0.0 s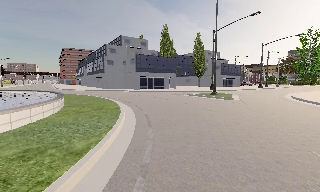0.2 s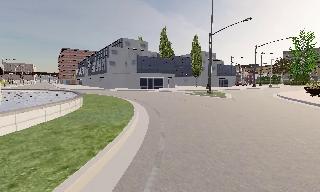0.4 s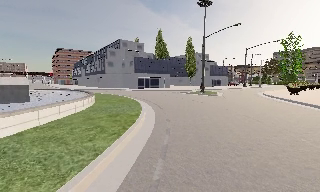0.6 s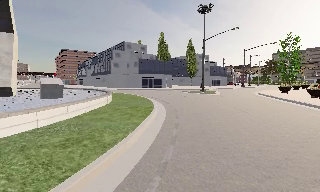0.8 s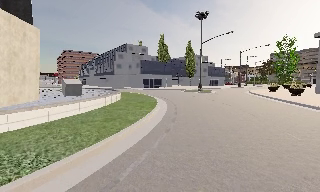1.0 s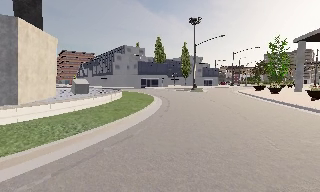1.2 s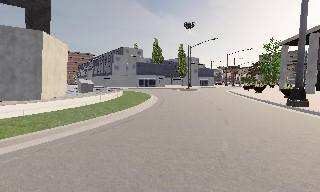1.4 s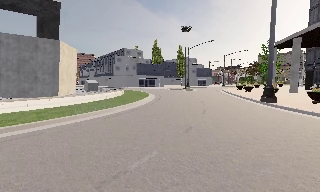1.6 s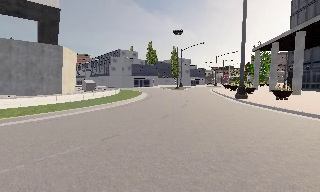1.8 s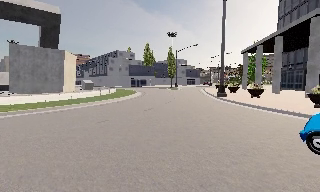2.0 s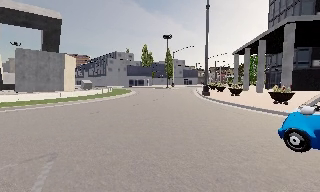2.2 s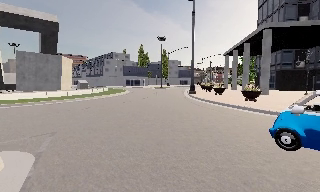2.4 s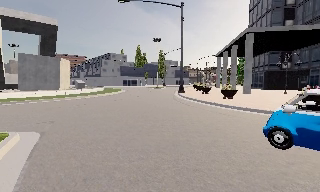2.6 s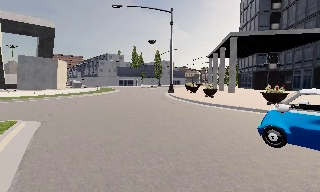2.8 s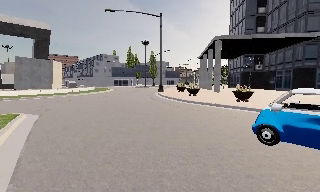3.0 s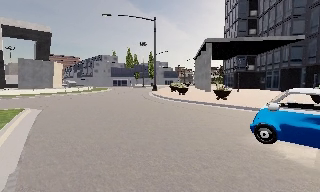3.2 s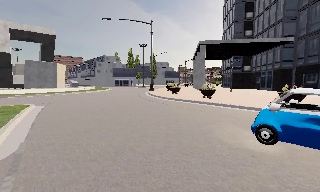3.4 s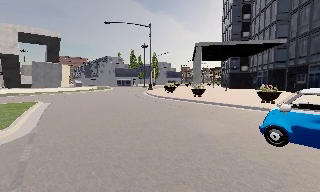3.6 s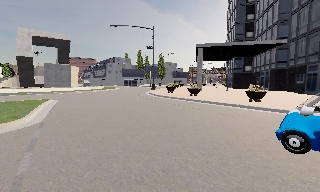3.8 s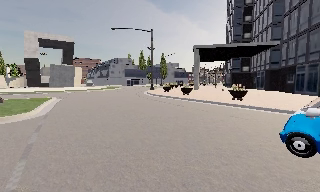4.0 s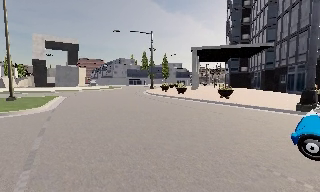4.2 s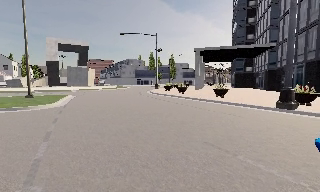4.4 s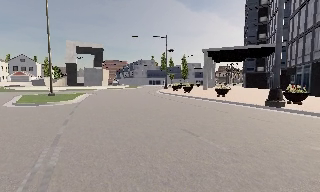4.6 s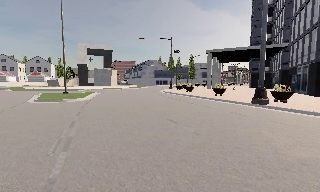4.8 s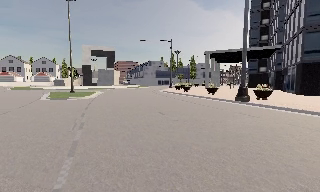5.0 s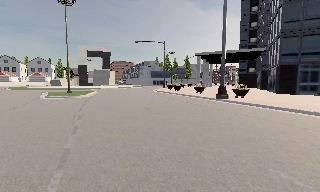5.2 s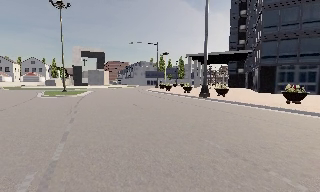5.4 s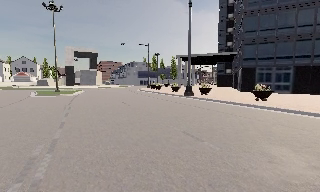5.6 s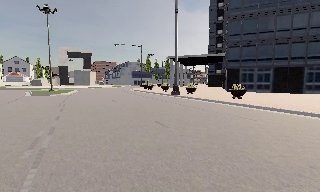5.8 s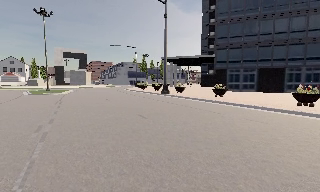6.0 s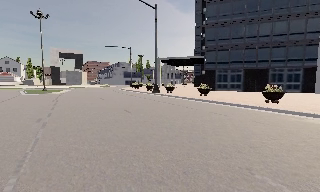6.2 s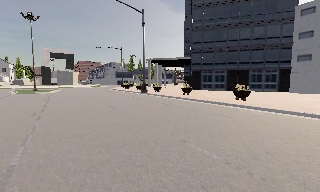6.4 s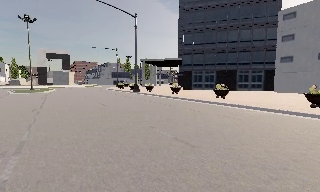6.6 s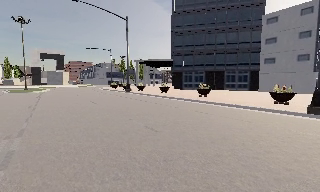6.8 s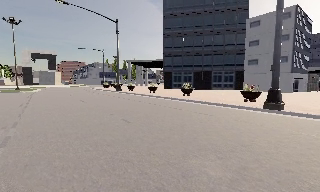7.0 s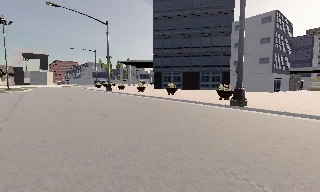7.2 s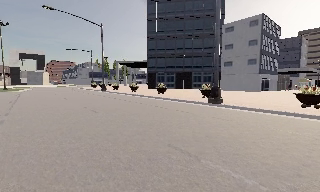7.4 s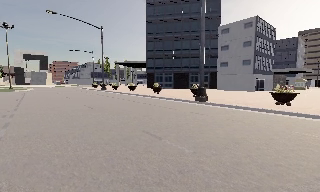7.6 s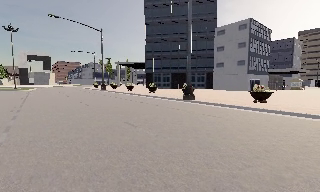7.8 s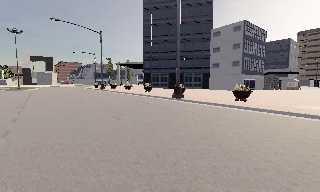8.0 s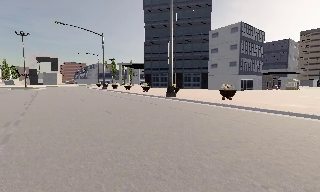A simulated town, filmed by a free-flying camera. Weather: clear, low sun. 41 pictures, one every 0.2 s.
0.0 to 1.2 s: The camera travels backward, about 12 m, so what stands in front gets smaller.
1.2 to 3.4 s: The camera travels backward and to its right, about 19 m, so what stands in front gets smaller.
3.4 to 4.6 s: The camera pans to its left, which is counterclockwise from overhead, by about 15 degrees. It travels backward and to its right, about 9 m, so what stands in front gets smaller.
4.6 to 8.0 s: The scene slides to the left, as the camera pans about 15 degrees to its right. It travels backward and to its right, about 25 m, so what stands in front gets smaller.
The film runs backward here.
